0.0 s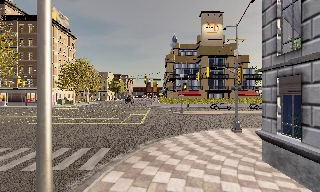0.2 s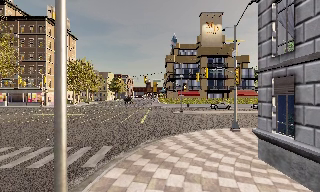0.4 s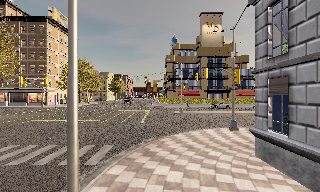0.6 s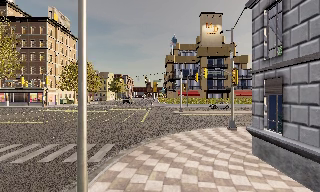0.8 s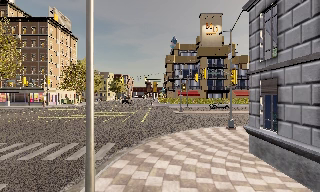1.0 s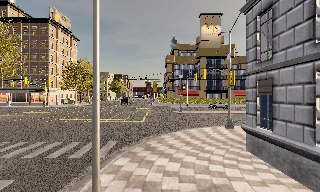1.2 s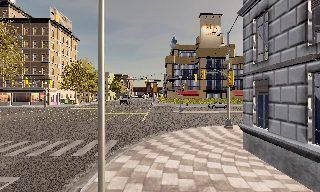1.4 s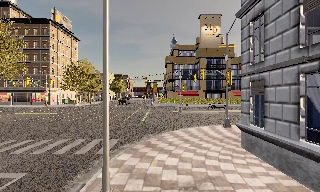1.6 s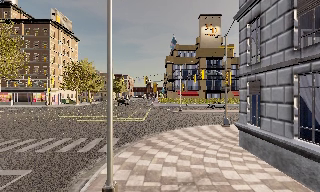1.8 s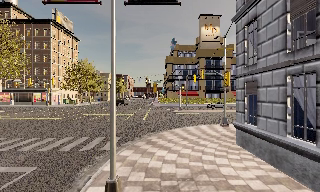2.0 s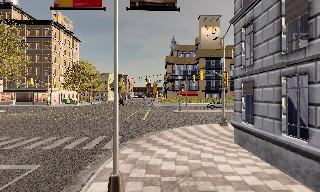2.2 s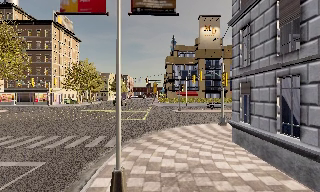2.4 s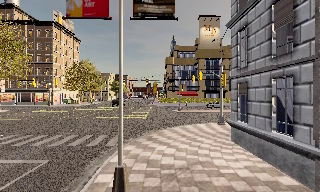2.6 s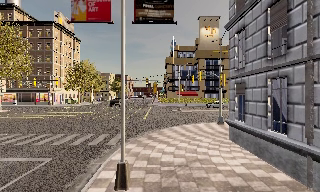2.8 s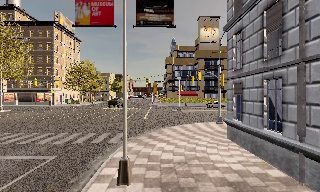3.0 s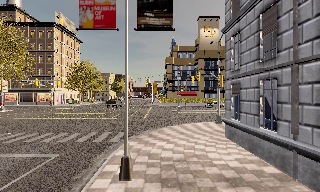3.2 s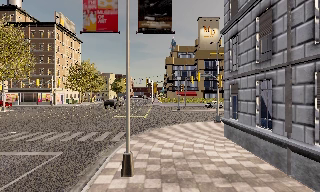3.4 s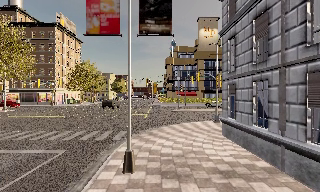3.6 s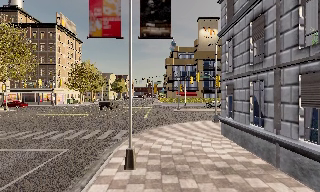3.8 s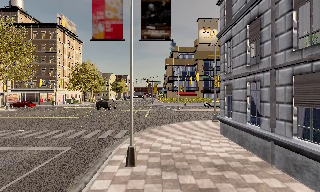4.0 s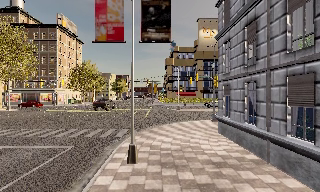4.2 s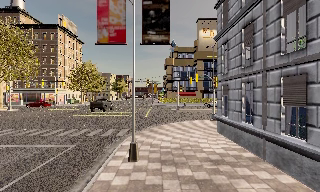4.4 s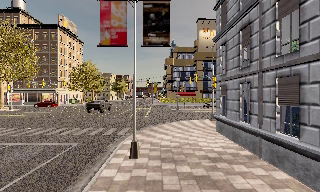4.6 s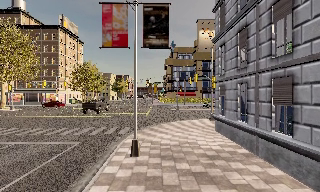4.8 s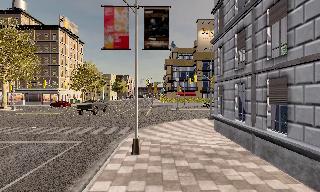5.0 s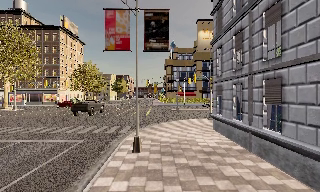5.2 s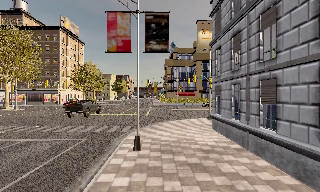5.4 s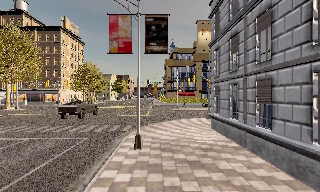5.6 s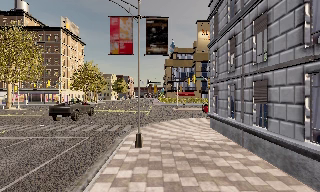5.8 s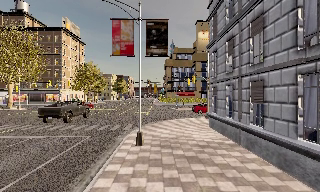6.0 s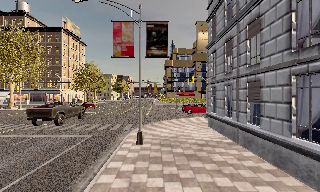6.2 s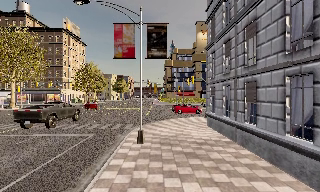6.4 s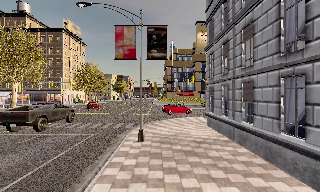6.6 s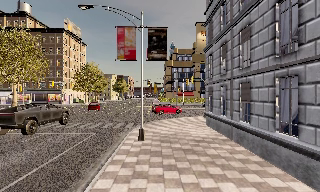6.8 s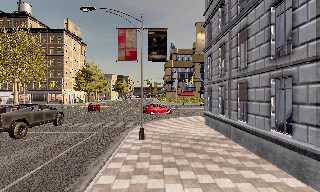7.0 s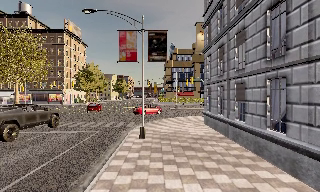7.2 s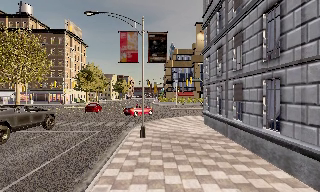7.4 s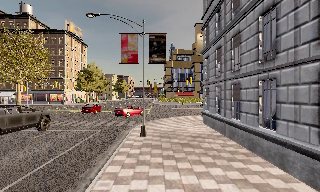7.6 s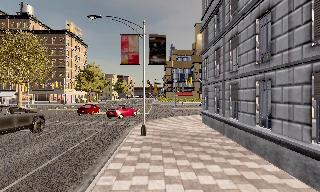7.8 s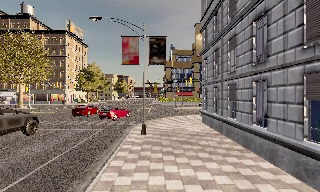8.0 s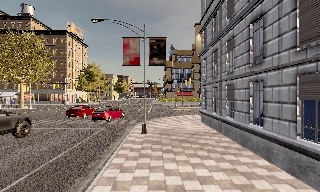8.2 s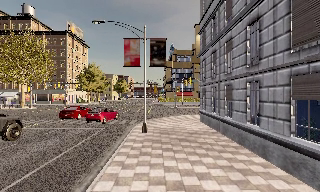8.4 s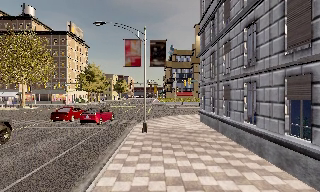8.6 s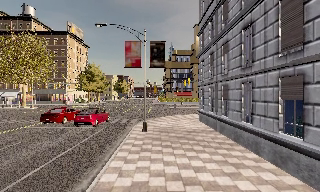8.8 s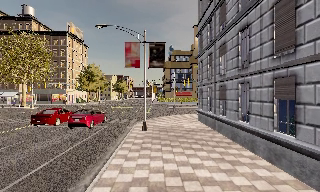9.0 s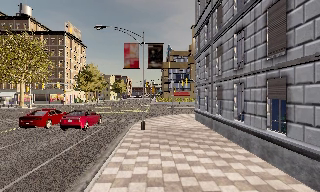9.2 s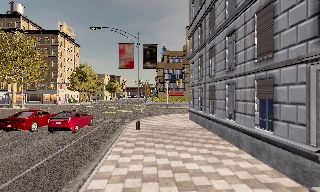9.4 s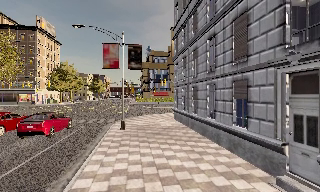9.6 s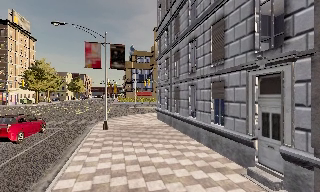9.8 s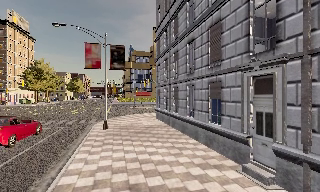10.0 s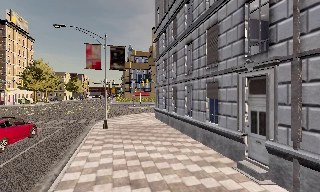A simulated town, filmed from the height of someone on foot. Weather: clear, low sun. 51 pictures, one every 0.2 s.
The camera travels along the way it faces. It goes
backward.
0.0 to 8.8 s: The camera travels backward, about 10 m, so what stands in front gets smaller.
8.8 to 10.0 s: The camera pans to its right, which is clockwise from overhead, by about 15 degrees. It travels backward, about 1.5 m, so what stands in front gets smaller.
The film runs backward here.
